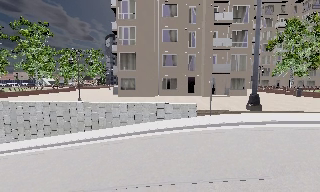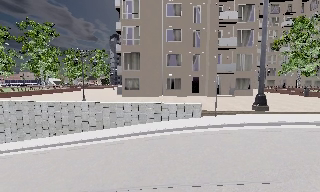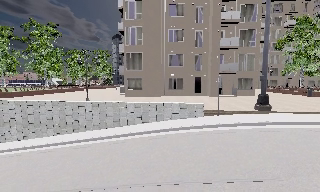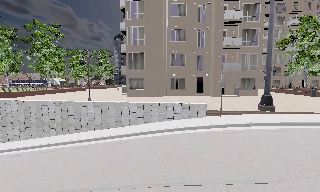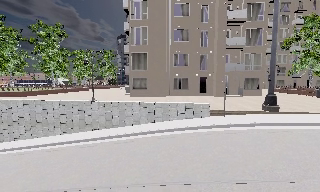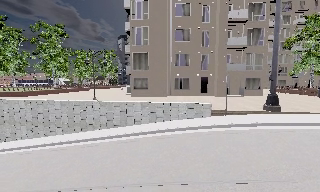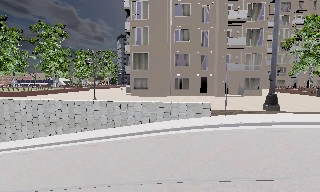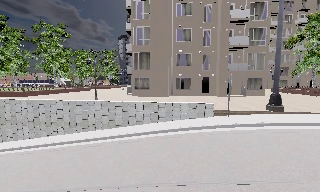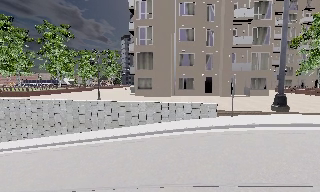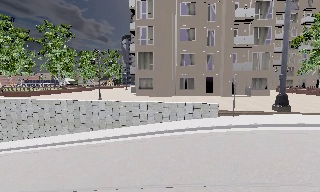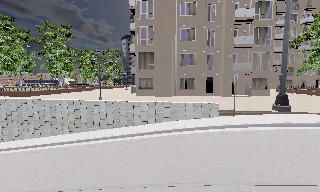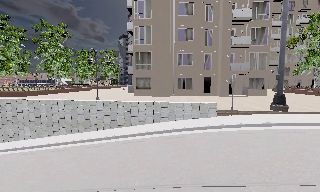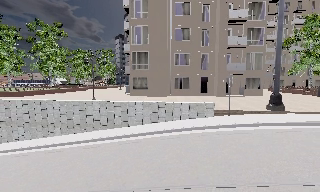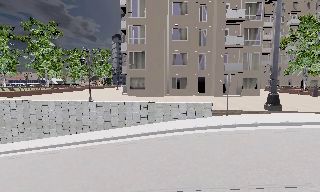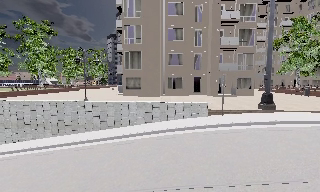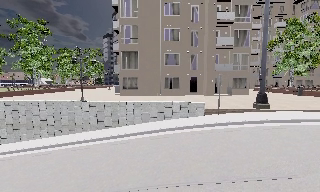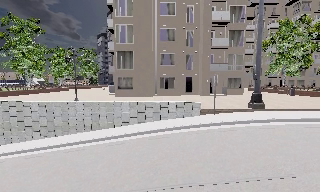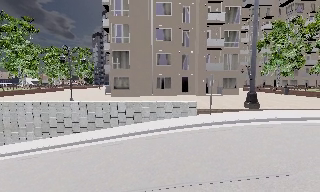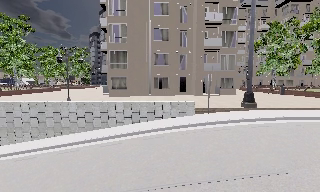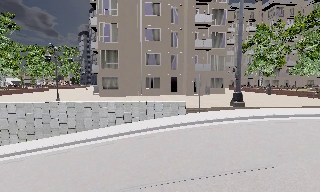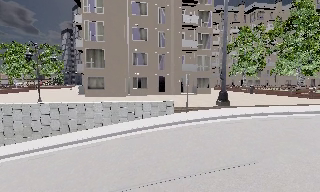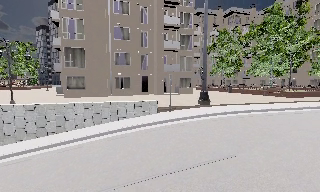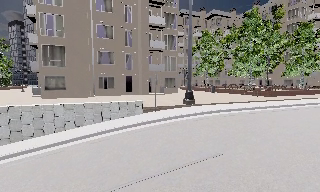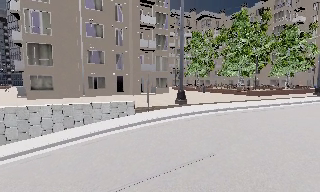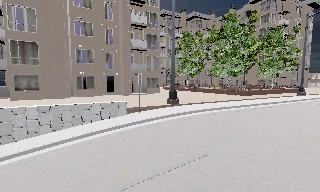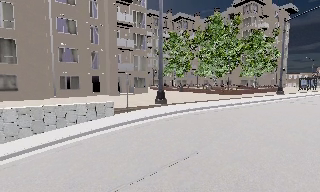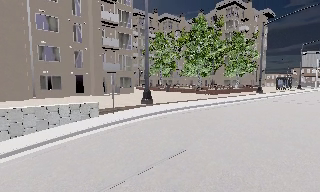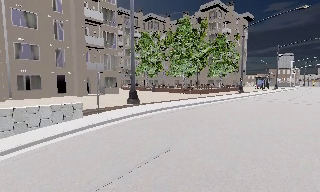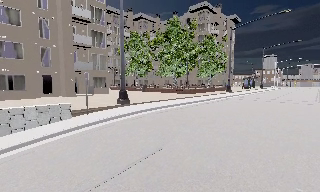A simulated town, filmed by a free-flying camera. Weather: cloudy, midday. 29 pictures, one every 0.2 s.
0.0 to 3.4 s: The camera travels to its left, about 1 m.
3.4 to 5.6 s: The camera pans to its right, which is clockwise from overhead, by about 45 degrees. It travels to its left, about 0.5 m.
The film runs forward here.
